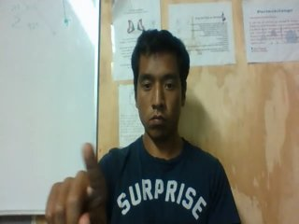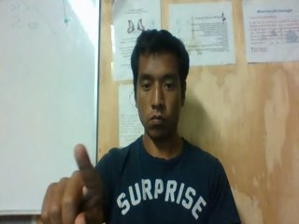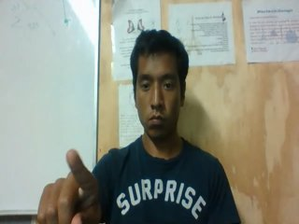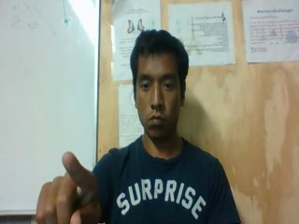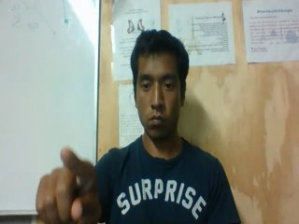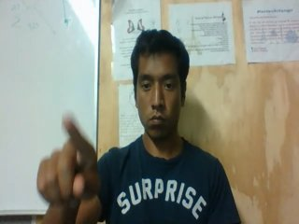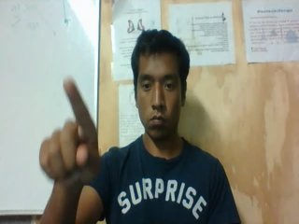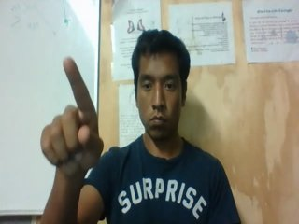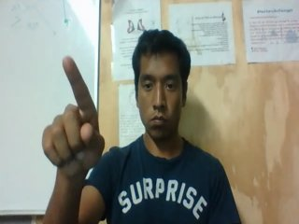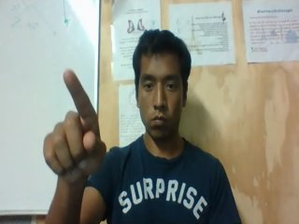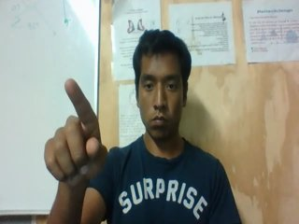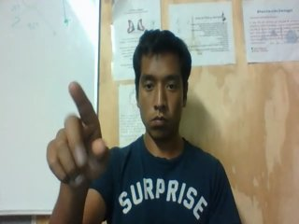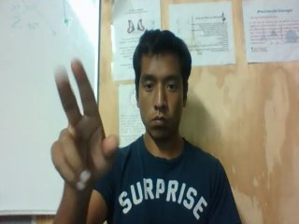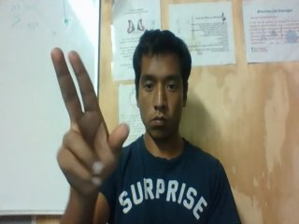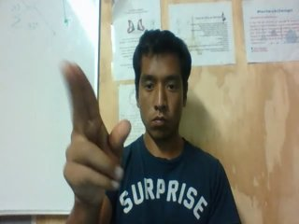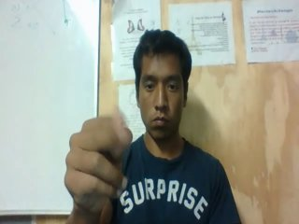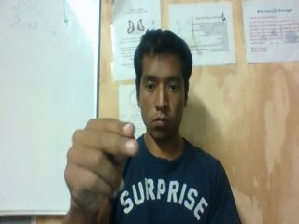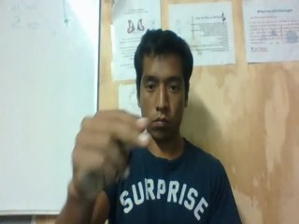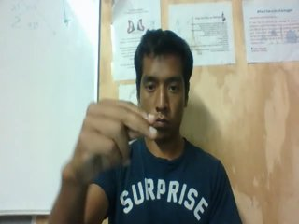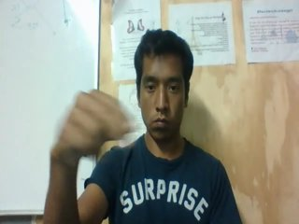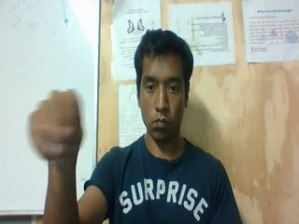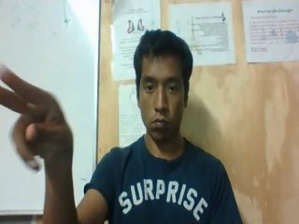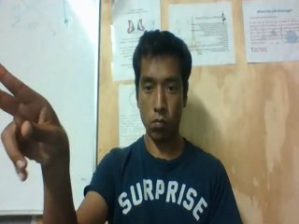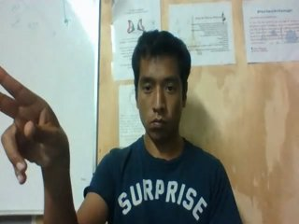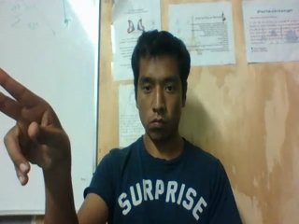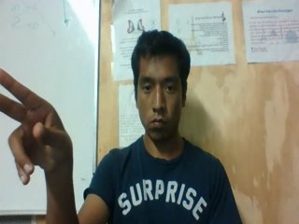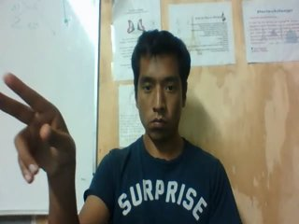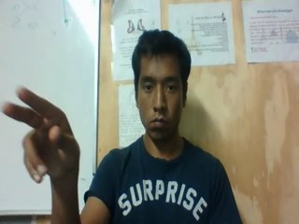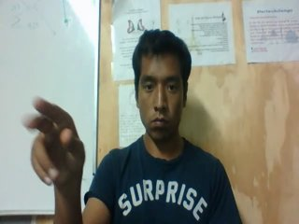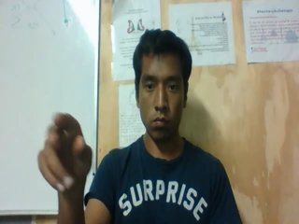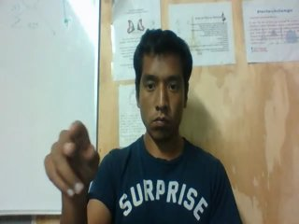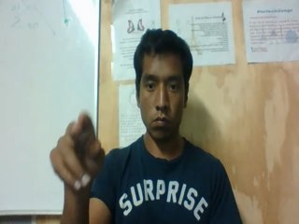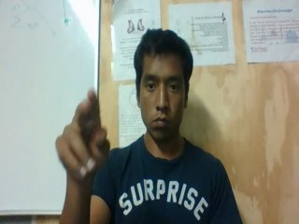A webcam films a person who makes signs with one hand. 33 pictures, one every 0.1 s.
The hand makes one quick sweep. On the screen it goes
to the left.
0.0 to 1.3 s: Pointing with one finger.
1.4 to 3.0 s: On the screen the hand sweeps to the left. The name of the sign: Throw right.
